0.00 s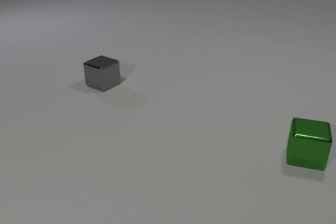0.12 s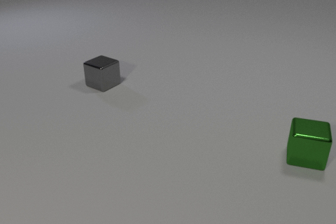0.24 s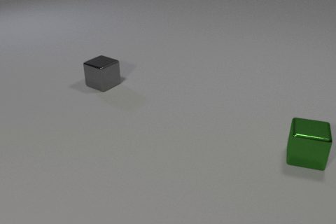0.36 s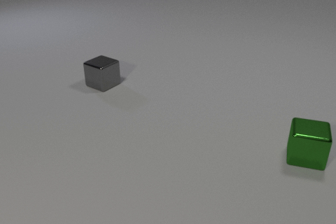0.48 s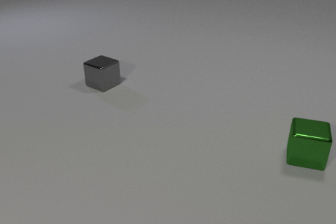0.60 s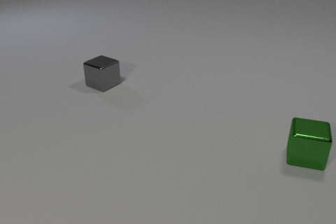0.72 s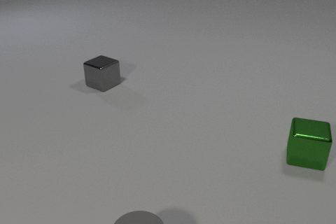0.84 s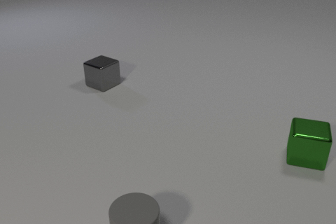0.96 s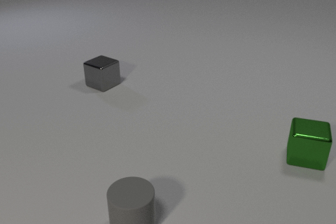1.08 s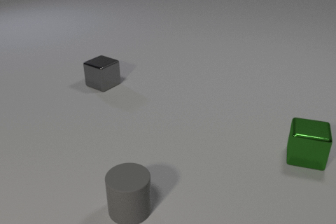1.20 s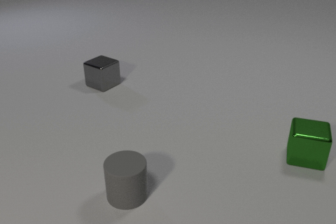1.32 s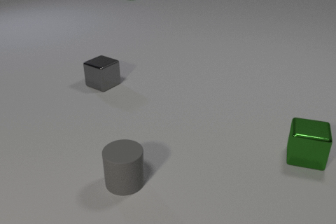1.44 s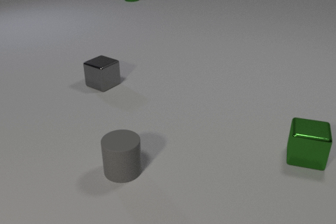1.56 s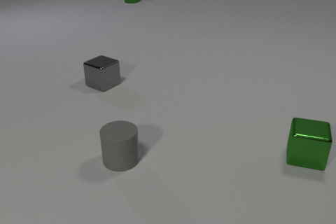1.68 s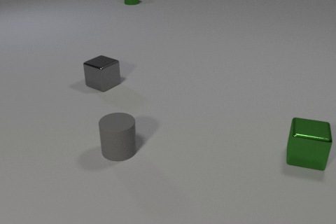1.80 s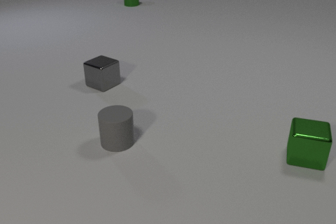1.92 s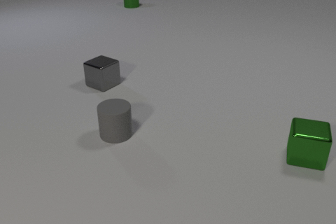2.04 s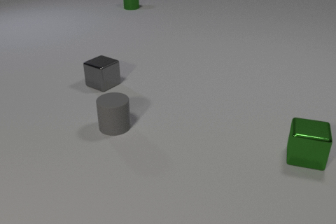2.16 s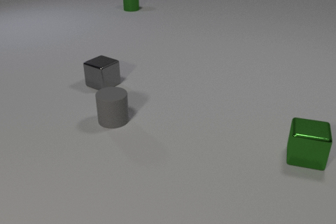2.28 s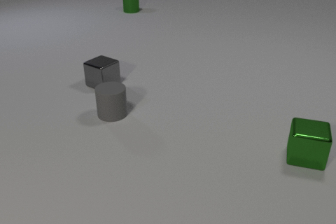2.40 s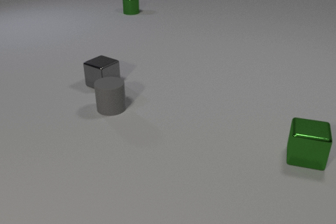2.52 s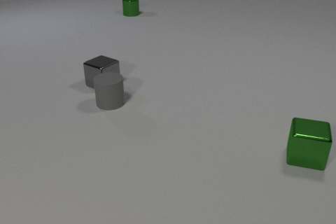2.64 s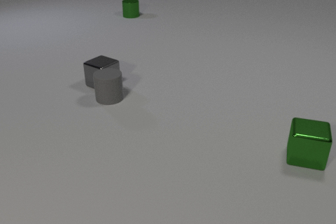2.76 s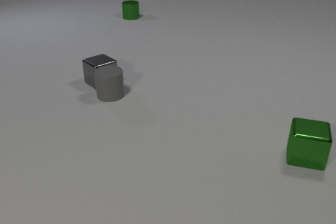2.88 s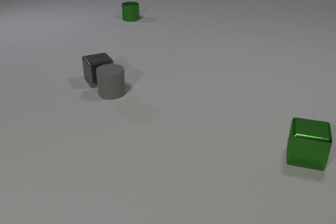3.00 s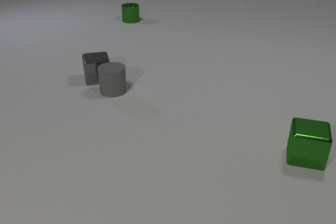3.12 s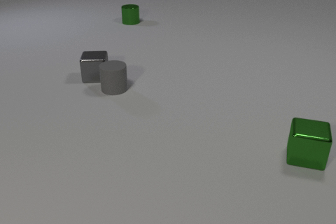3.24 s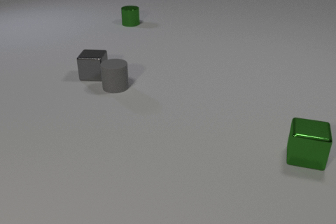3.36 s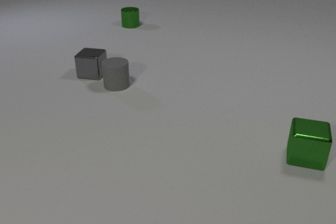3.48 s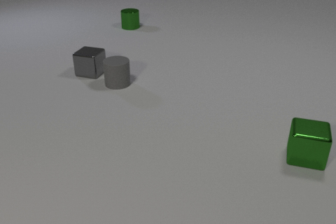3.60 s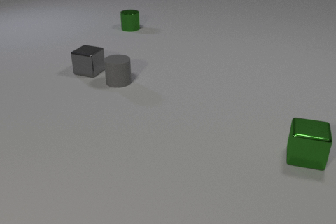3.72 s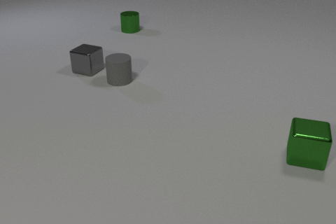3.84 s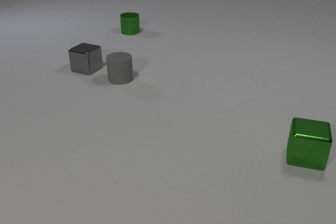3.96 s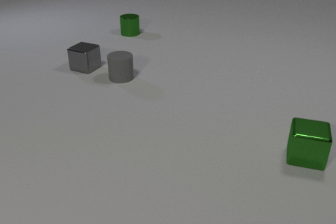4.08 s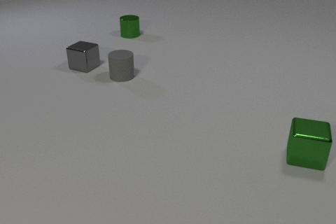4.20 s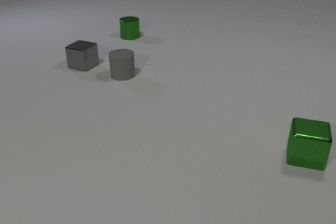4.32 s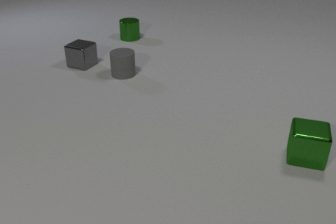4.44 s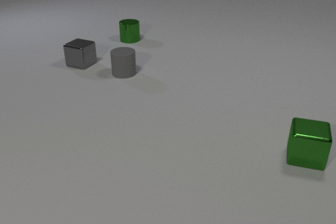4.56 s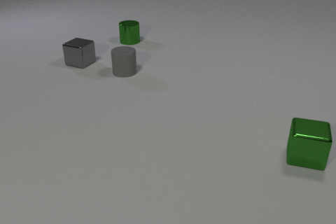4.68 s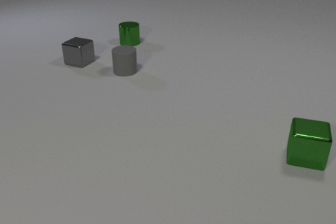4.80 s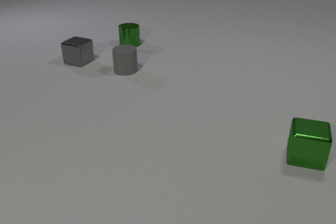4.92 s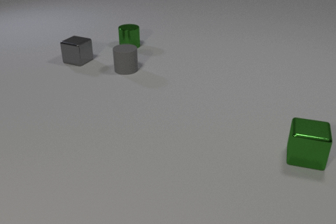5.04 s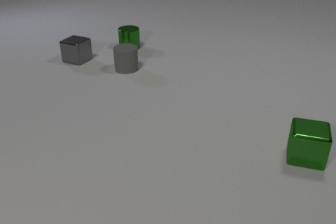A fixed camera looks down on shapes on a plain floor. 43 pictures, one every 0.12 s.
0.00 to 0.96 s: The gray rubber cylinder comes in at the bottom edge, slides away from the camera.
0.96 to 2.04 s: The gray rubber cylinder slides away from the camera. The green metal cylinder comes in at the top edge, slides toward the camera.
2.04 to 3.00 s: The gray rubber cylinder slides away from the camera. The gray metal cube slides away from the camera and to the left, spins so that its near face slides to the left, clockwise seen from above. The green metal cylinder slides toward the camera. The gray rubber cylinder and the gray metal cube collide.
3.00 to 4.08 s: The gray rubber cylinder slides away from the camera. The gray metal cube slides away from the camera, spins clockwise seen from above by about 45 degrees, its near face sliding to the left. The green metal cylinder slides toward the camera.
4.08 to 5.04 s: The gray rubber cylinder slides away from the camera. The gray metal cube slides away from the camera. The green metal cylinder slides toward the camera.
What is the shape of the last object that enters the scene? cylinder.
Are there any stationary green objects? yes.
How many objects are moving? 3.
